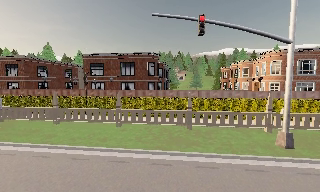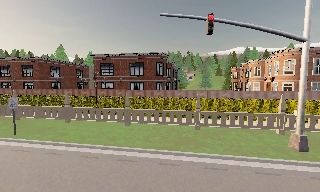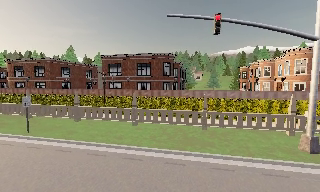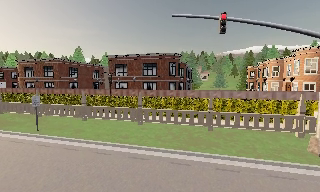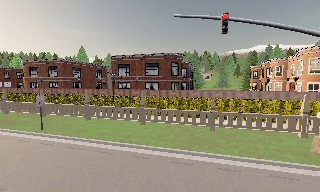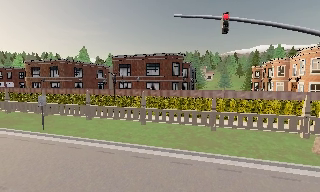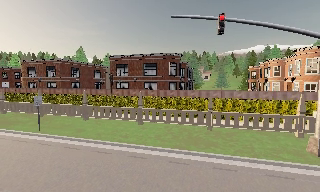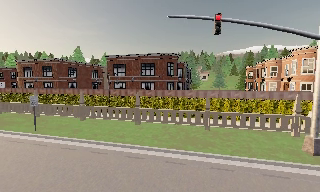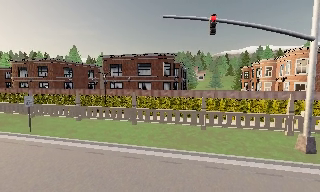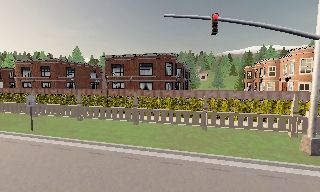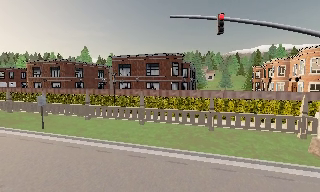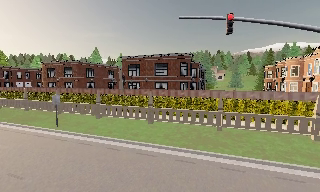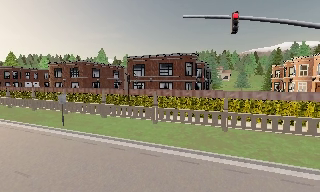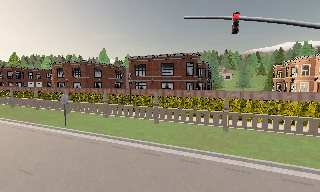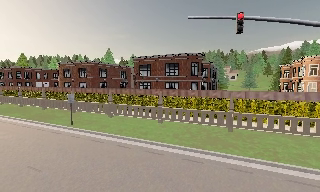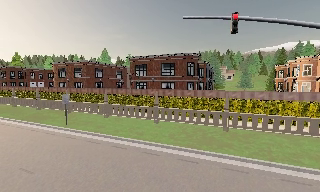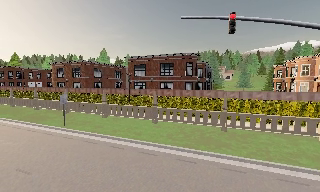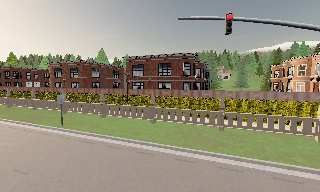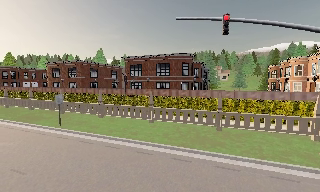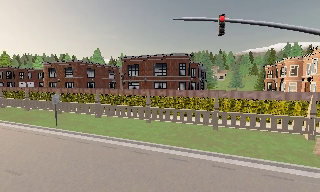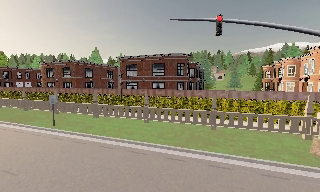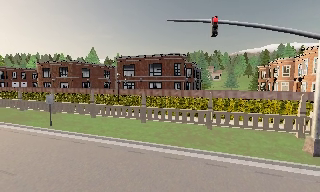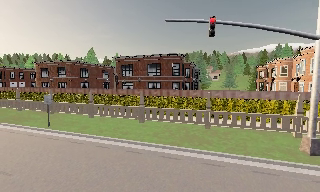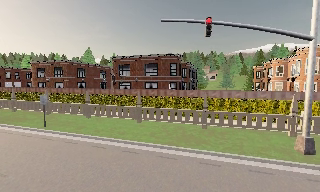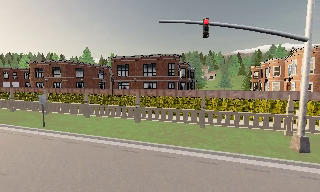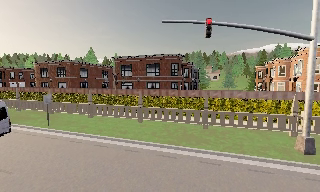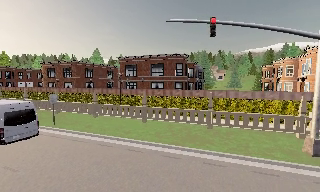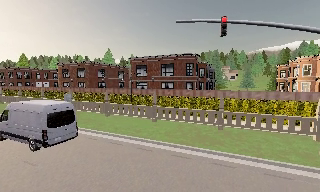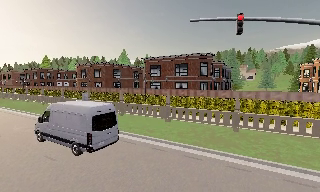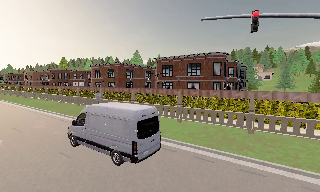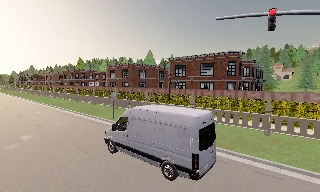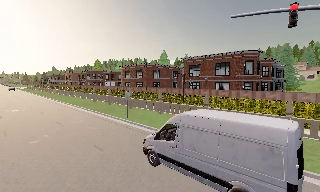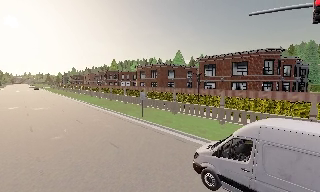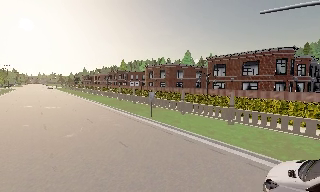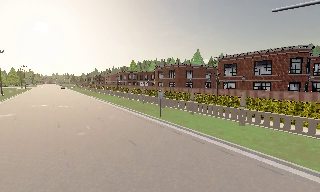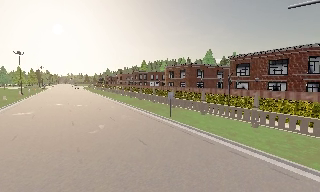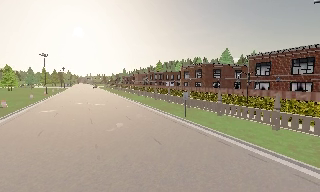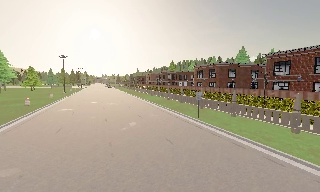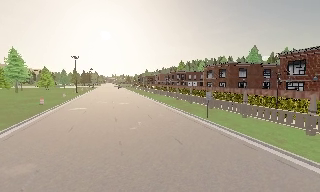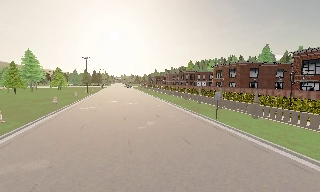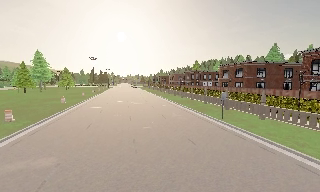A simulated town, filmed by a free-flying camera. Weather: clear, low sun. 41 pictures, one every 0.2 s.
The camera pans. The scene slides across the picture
to the right.
The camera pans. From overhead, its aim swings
counterclockwise.
0.0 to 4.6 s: The camera pans to its left, which is counterclockwise from overhead, by about 10 degrees. It travels to its right and backward, about 1.5 m.
4.6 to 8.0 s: The camera pans to its left, which is counterclockwise from overhead, by about 60 degrees. It travels backward, about 1 m.
The film runs backward here.
